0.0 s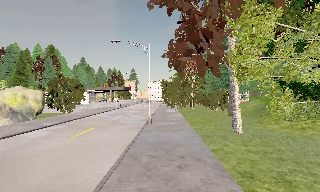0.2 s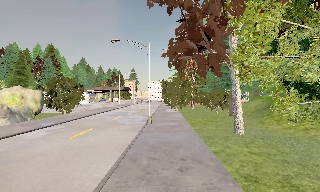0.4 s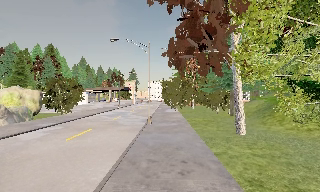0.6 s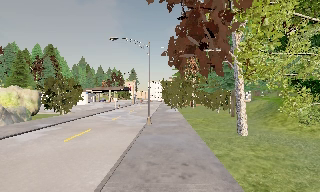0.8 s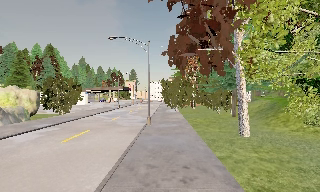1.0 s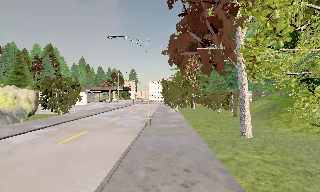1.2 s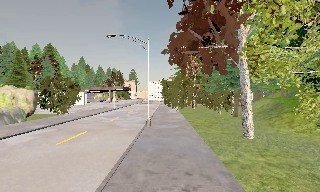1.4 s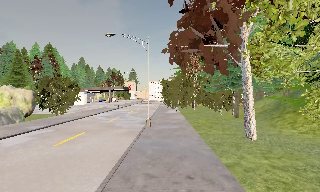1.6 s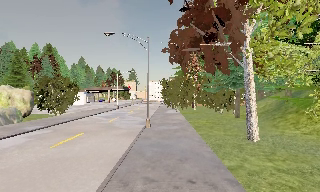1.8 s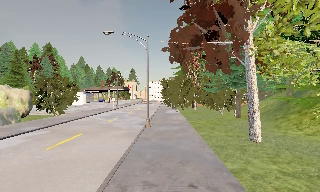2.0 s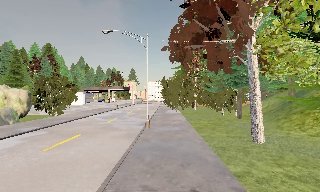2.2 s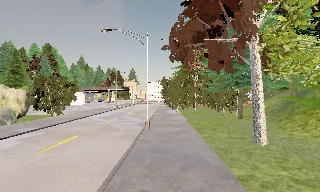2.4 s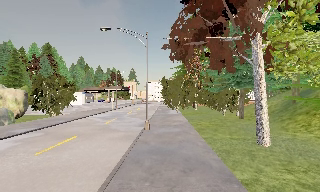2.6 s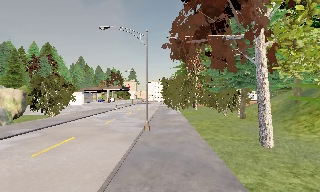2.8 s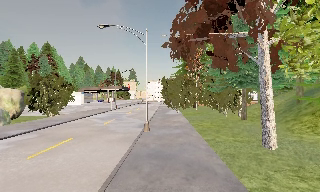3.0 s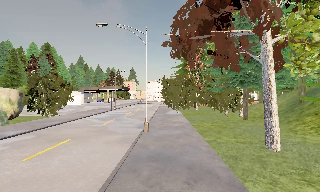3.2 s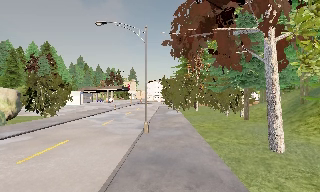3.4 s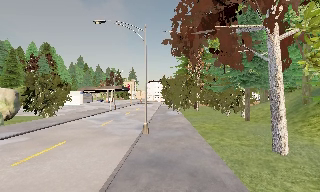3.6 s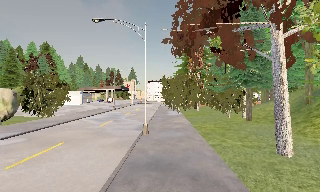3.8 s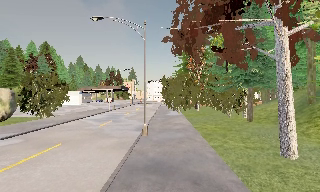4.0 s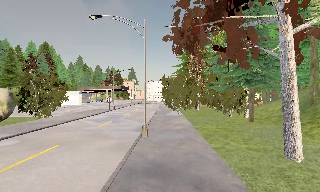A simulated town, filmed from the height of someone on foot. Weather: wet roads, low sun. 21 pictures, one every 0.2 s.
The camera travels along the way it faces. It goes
forward.
0.0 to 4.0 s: The camera travels forward, about 4.5 m, so what stands in front looms larger.
The film runs forward here.
